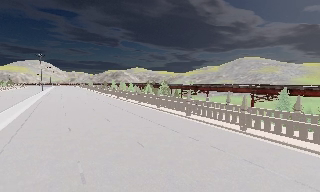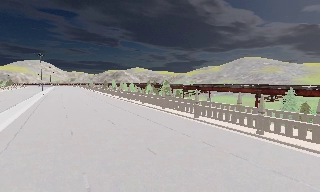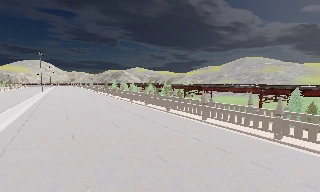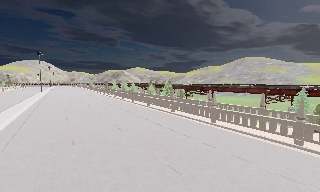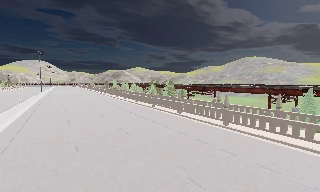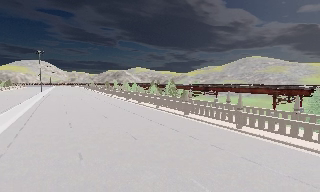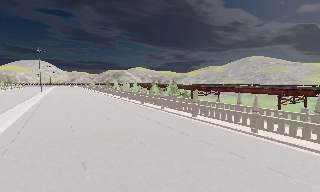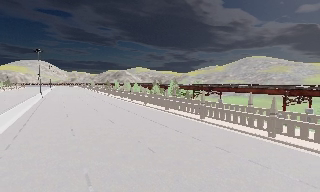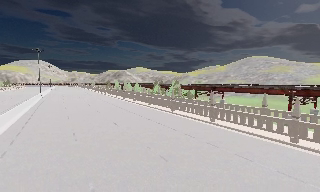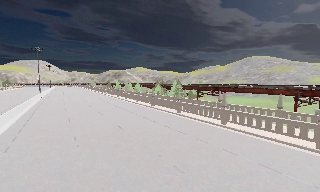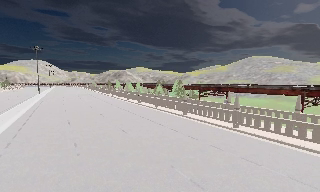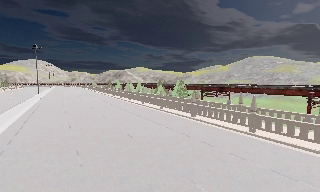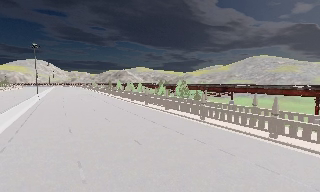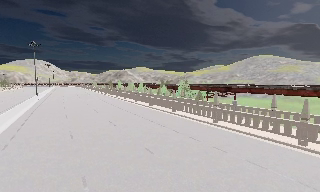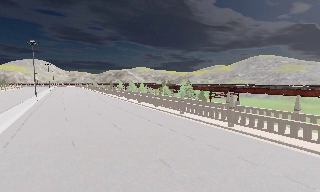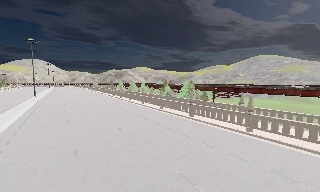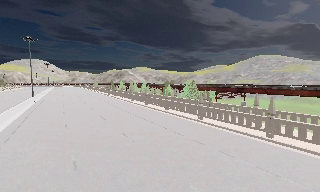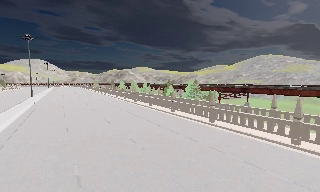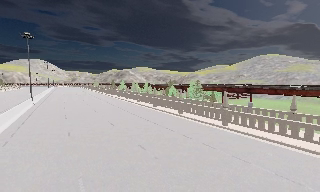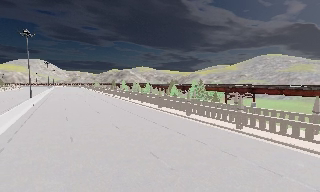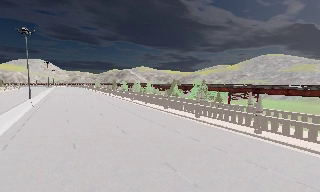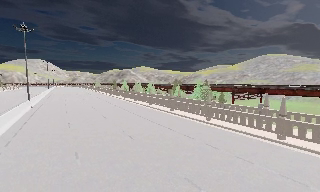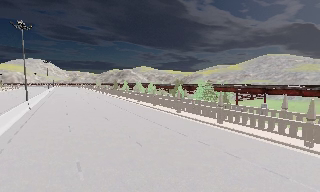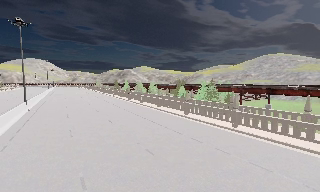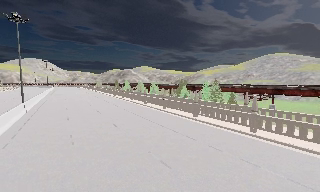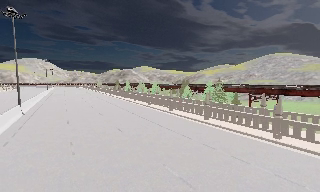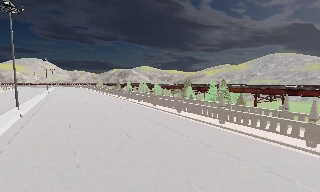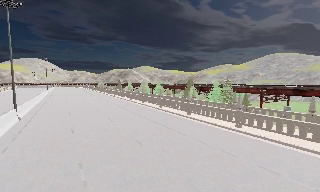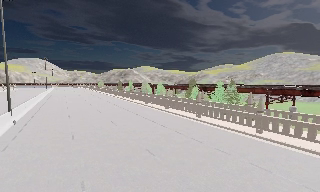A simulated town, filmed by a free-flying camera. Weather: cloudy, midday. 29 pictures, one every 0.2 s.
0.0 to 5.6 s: The camera travels forward and to its left, about 40 m, so what stands in front looms larger.
The film runs forward here.
